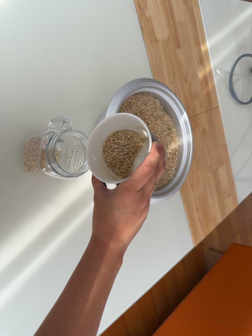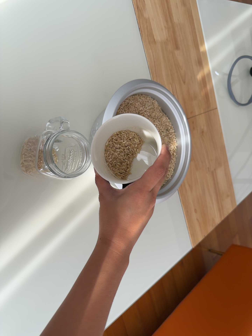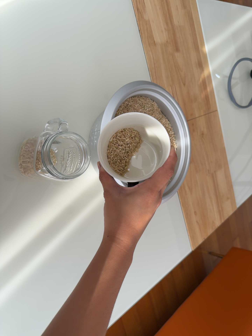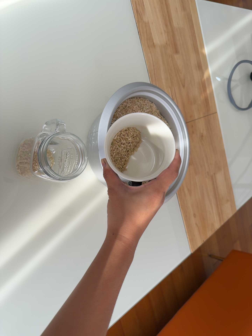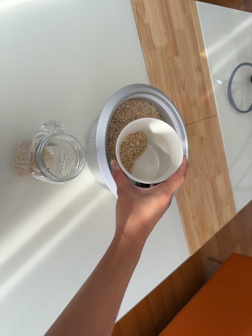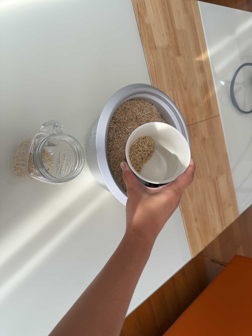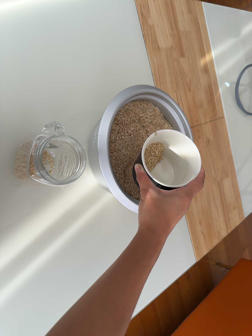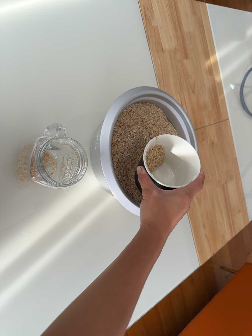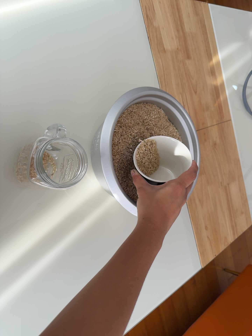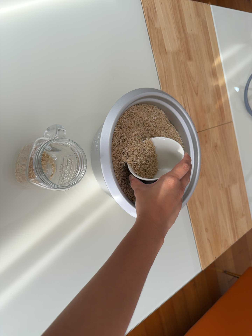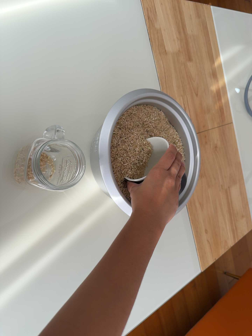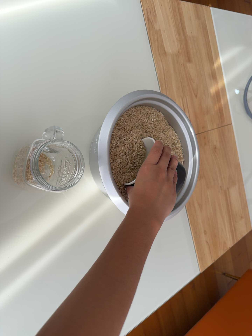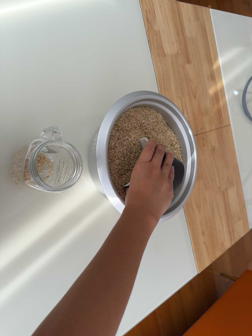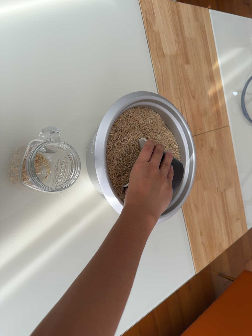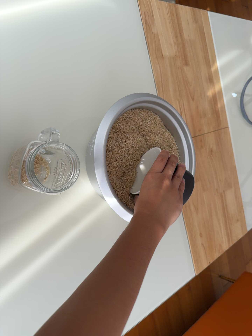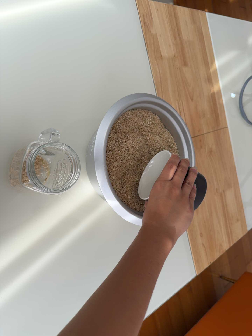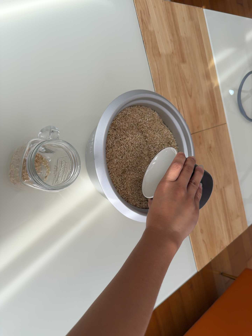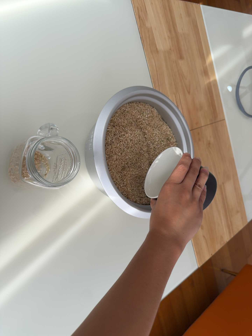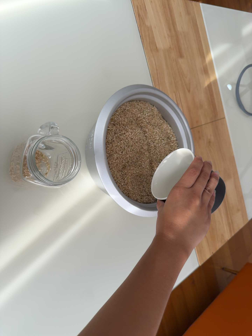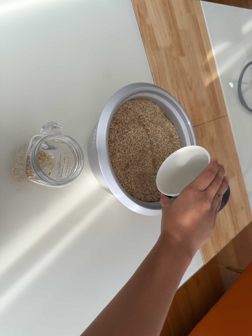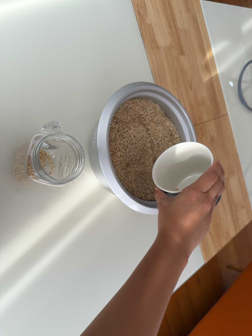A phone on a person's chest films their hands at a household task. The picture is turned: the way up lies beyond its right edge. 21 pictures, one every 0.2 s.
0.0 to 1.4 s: The camera shifts only a little, or ends up much as it began.
1.4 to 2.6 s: The camera keeps its place and its aim.
2.6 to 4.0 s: The camera shifts only a little, or ends up much as it began.
The film runs backward here.
